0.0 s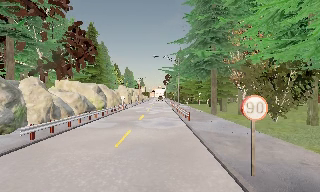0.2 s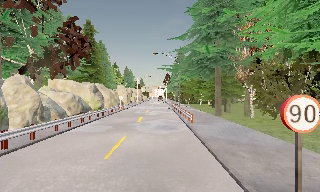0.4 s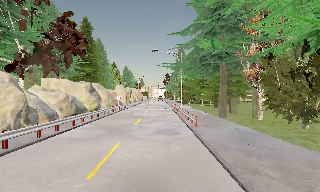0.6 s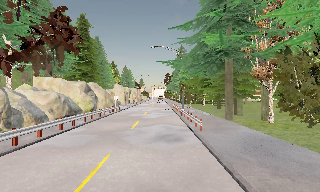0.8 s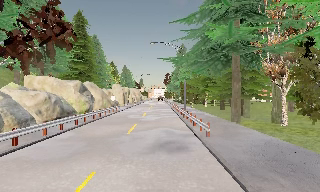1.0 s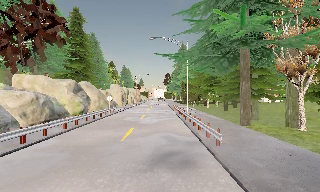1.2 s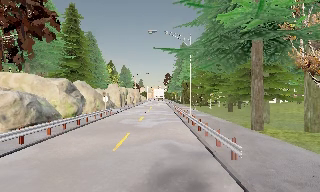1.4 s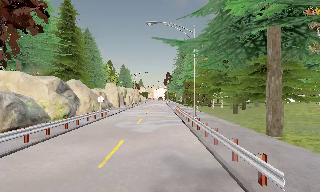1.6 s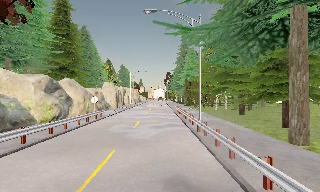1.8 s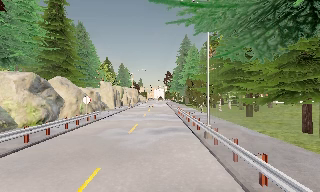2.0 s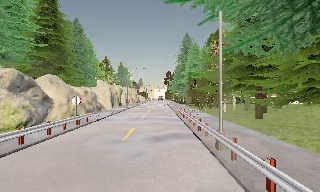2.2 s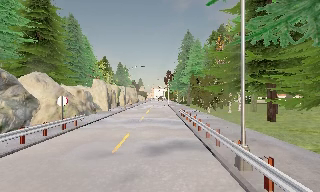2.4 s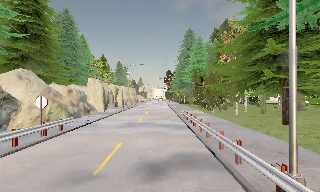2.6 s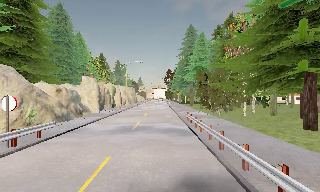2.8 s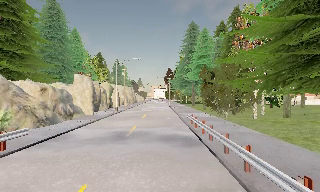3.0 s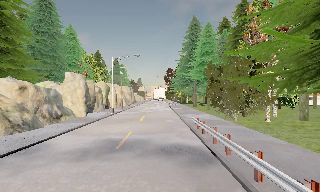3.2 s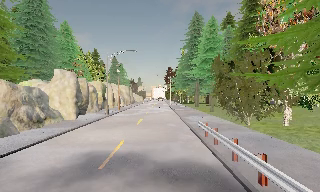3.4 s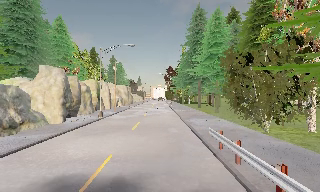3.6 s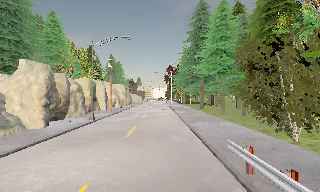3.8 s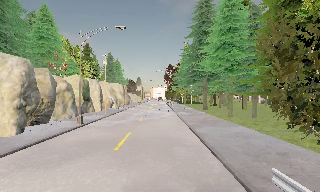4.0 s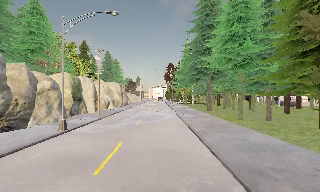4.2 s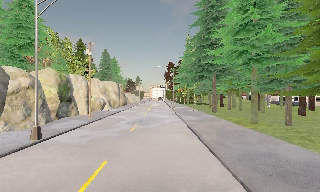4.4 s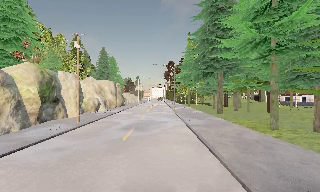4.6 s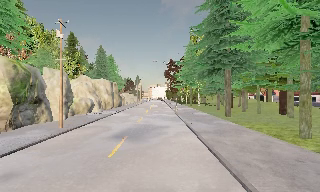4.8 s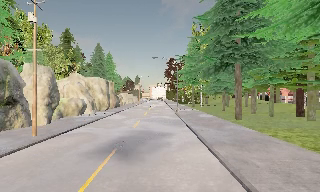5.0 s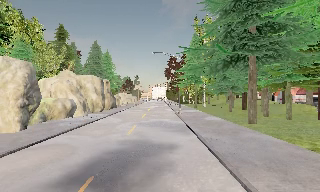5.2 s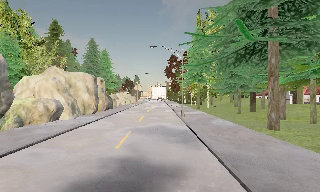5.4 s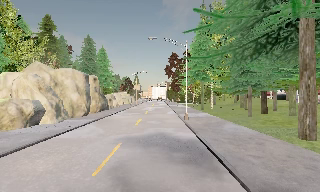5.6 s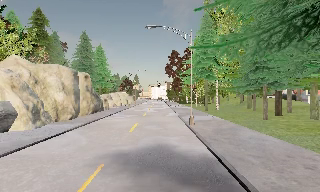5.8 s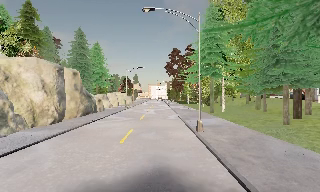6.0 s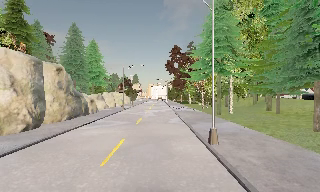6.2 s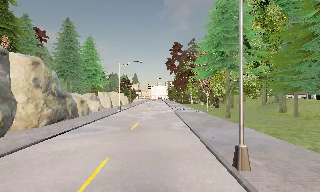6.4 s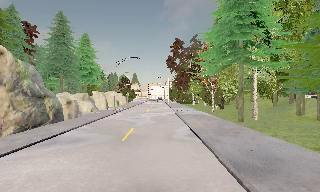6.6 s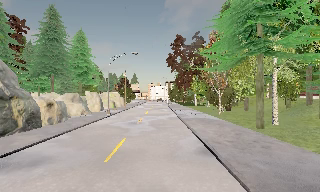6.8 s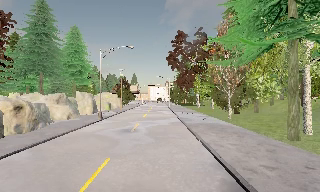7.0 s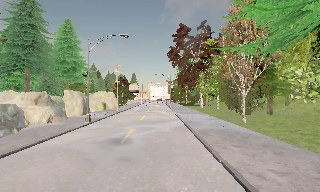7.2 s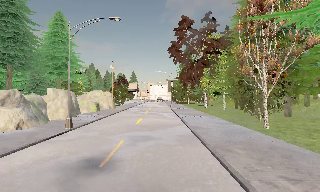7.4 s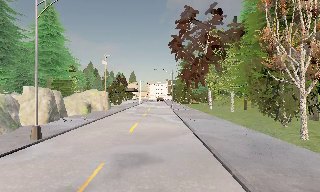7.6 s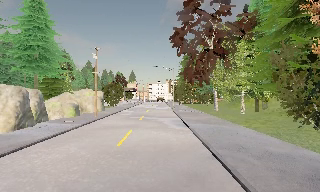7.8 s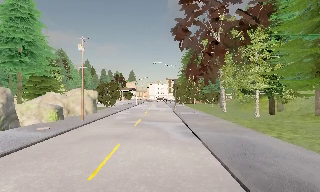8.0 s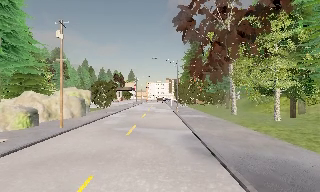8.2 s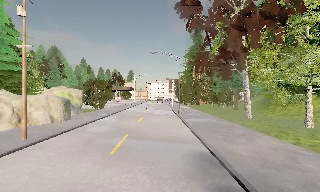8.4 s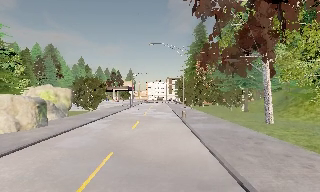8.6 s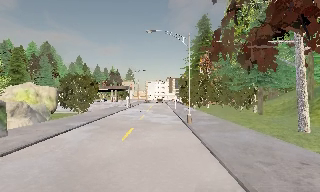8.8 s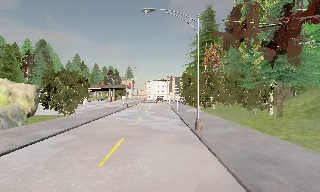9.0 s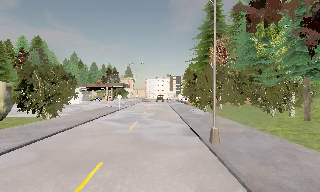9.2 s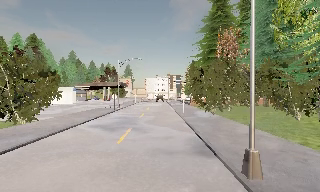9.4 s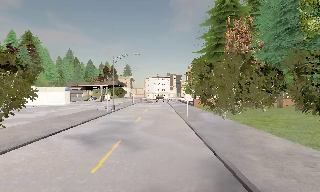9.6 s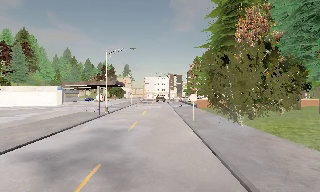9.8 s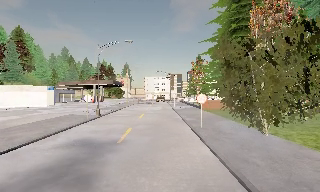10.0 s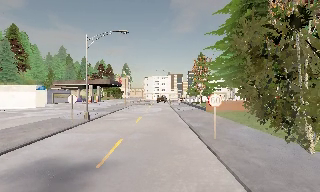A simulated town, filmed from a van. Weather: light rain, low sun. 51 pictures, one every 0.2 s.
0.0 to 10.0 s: The camera travels forward, about 115 m, so what stands in front looms larger. It gains speed.
The film runs forward here.
